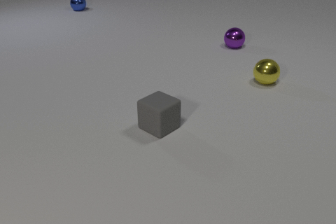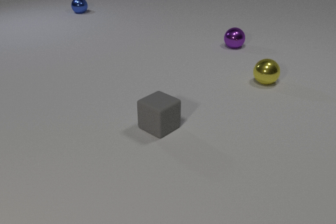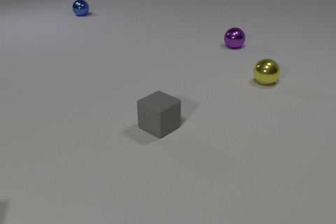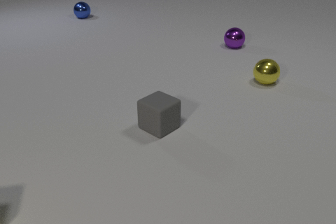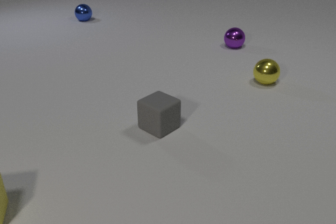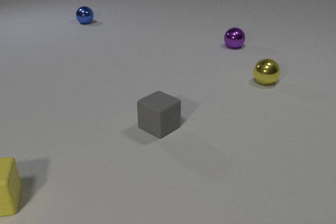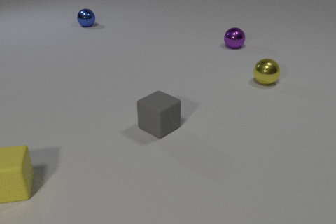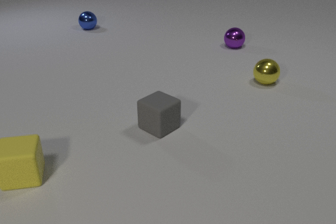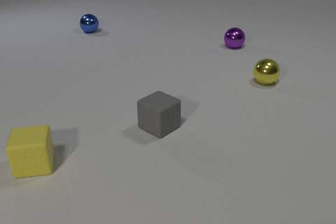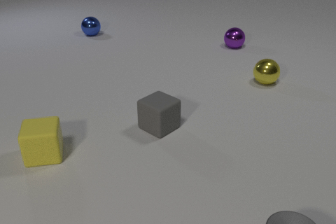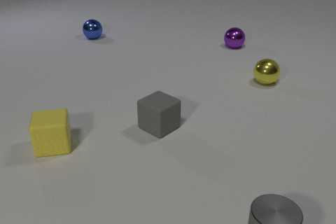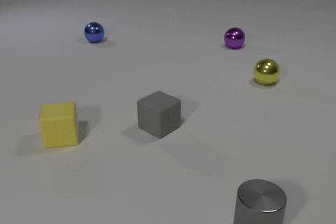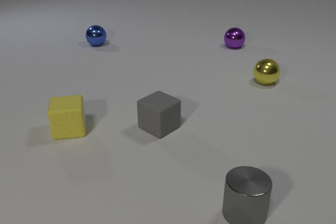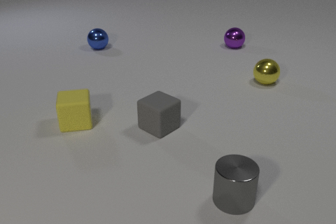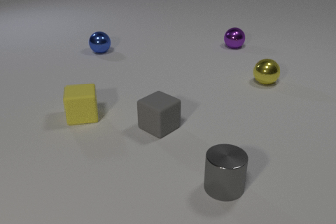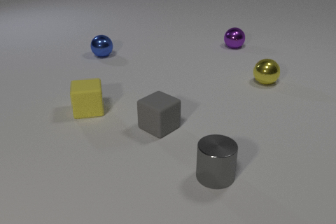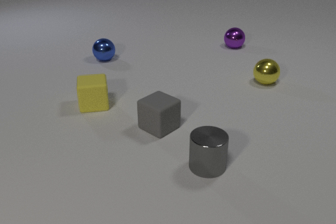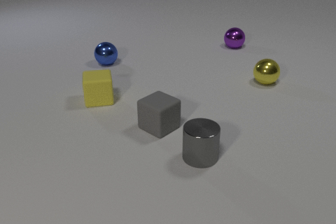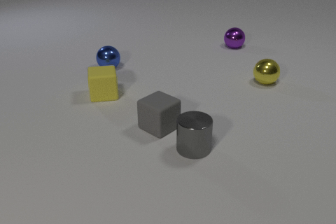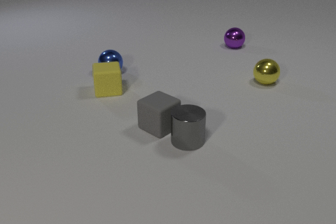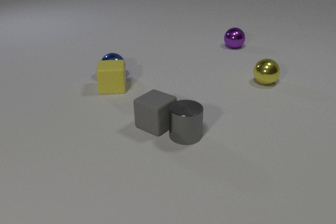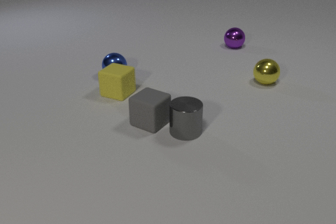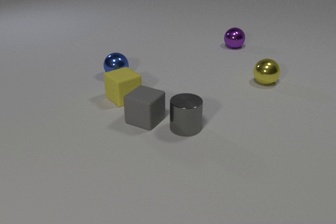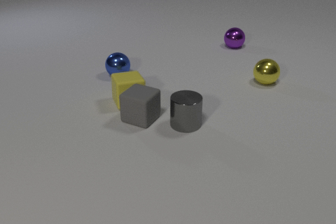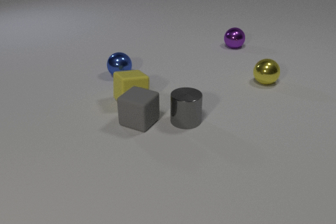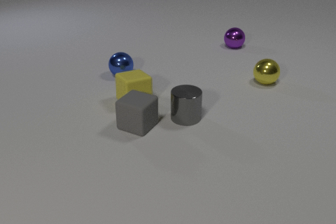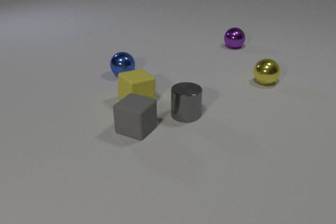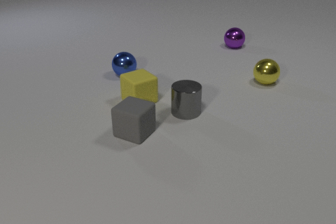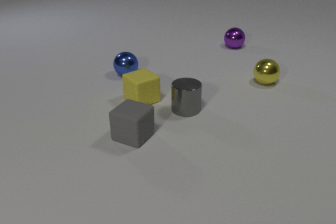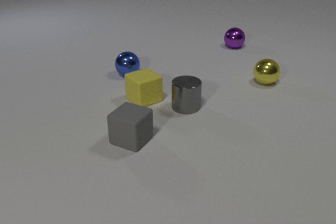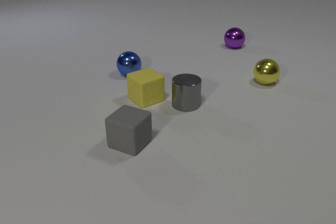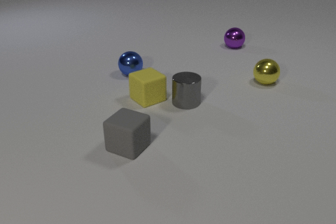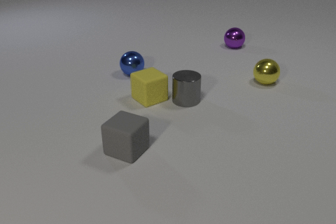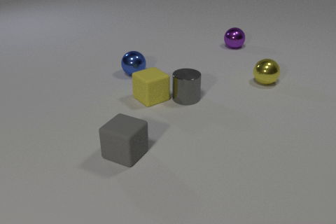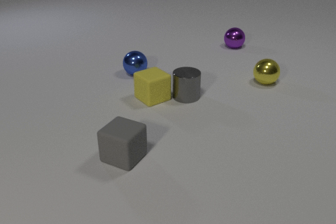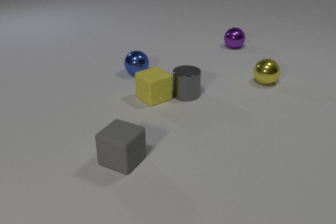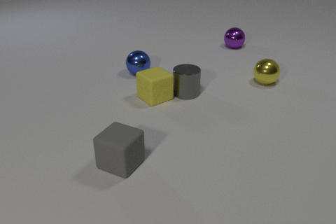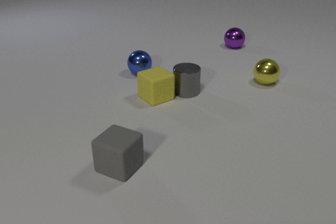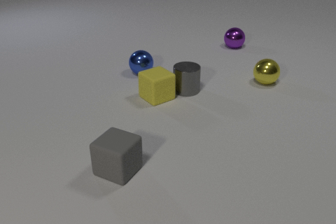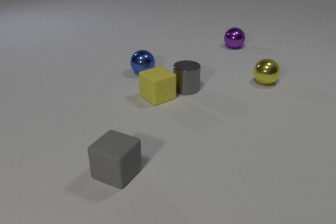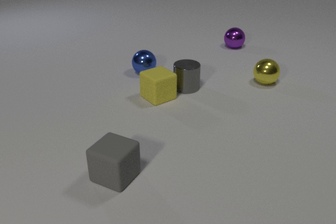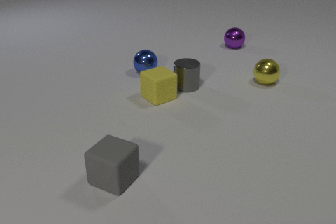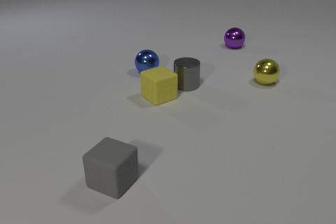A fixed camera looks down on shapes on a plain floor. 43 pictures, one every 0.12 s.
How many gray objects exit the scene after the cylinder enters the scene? 0.
How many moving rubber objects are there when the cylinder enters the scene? 1.
What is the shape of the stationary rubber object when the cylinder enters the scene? cube.
0.00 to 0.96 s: The yellow rubber cube comes in at the left edge, slides away from the camera and to the right. The blue metal sphere rolls toward the camera.
0.96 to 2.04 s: The yellow rubber cube slides away from the camera and to the right. The blue metal sphere rolls toward the camera. The gray metal cylinder comes in at the bottom edge, slides away from the camera and to the left.
2.04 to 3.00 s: The yellow rubber cube slides to the right, spins clockwise seen from above by about 75 degrees, its near face sliding to the left. The blue metal sphere rolls toward the camera and to the right. The gray rubber cube slides to the left. The gray metal cylinder slides away from the camera. The gray rubber cube and the gray metal cylinder collide. The yellow rubber cube and the blue metal sphere collide. The yellow rubber cube and the gray rubber cube collide.
3.00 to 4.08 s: The yellow rubber cube slides to the right. The blue metal sphere rolls to the right. The gray rubber cube slides toward the camera. The gray metal cylinder slides away from the camera.
4.08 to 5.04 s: The yellow rubber cube slides to the right. The blue metal sphere rolls to the right. The gray rubber cube slides toward the camera. The gray metal cylinder slides away from the camera.
